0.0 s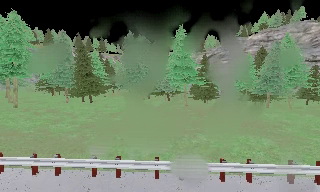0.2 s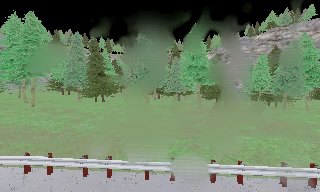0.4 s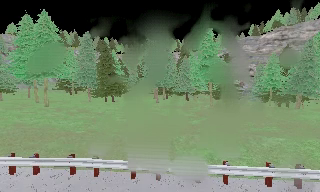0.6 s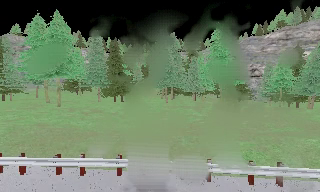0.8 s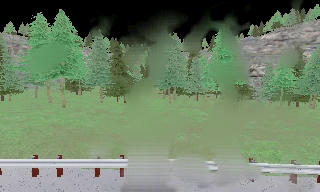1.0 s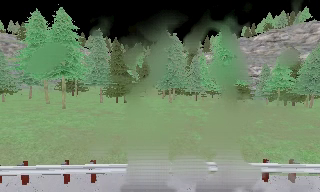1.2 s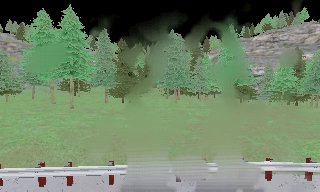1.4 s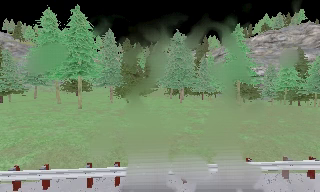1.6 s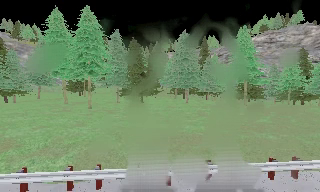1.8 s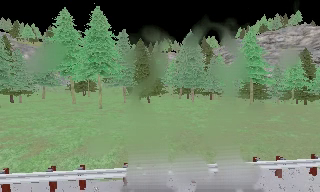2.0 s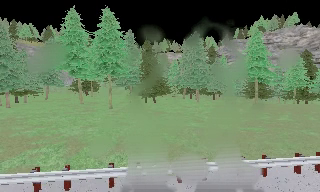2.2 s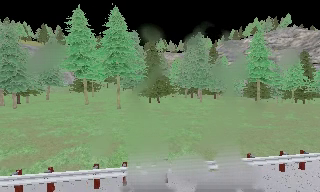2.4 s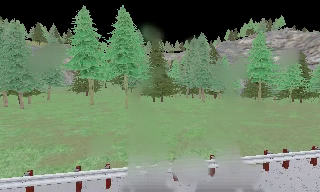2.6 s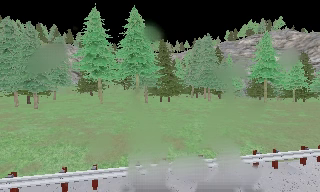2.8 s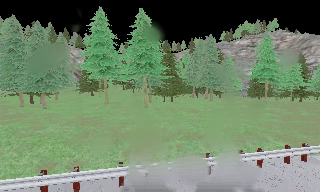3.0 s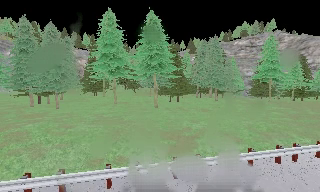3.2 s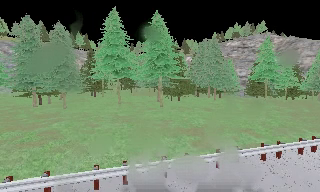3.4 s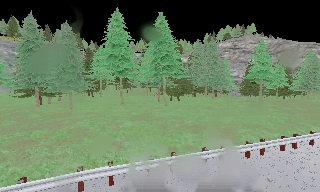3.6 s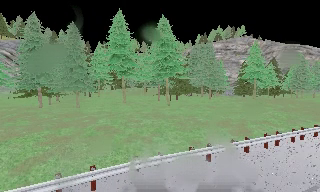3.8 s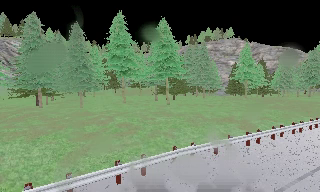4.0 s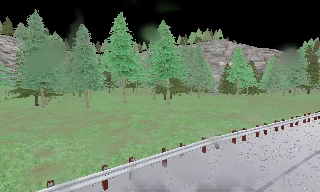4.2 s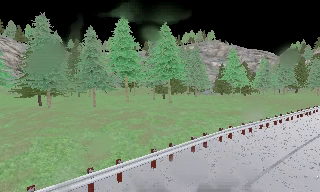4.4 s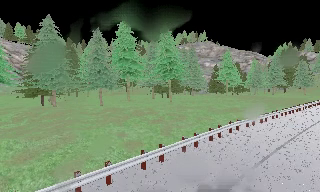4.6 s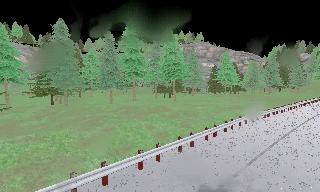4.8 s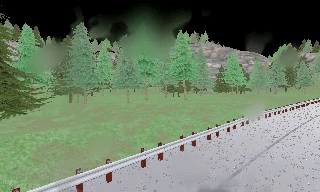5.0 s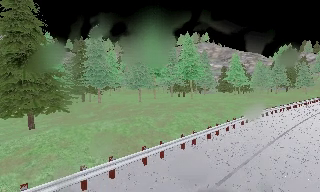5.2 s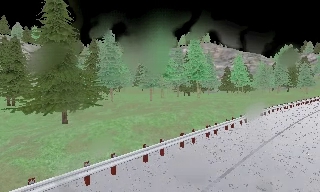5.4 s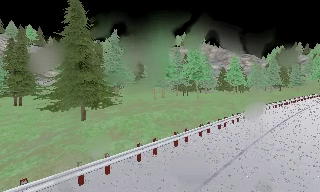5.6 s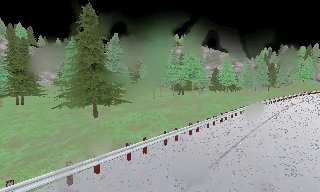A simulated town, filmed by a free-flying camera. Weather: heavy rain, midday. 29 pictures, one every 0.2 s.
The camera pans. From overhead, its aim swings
clockwise.
0.0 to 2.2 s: The camera travels to its left, about 19 m, so close, fixed things drift to the right.
2.2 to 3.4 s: The camera pans to its right, which is clockwise from overhead, by about 10 degrees. It travels to its left, about 12 m, so close, fixed things drift to the right.
3.4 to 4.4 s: The camera pans to its right, which is clockwise from overhead, by about 15 degrees. It travels to its left and backward, about 11 m, so close, fixed things drift to the right.
4.4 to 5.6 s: The camera travels to its left and backward, about 15 m, so close, fixed things drift to the right.
The film runs forward here.
